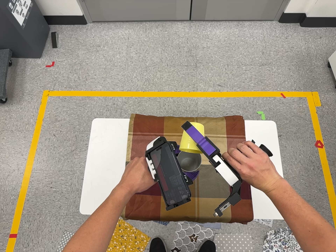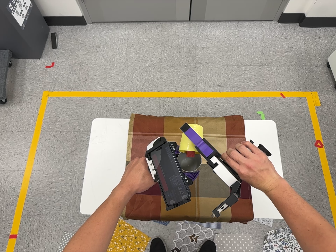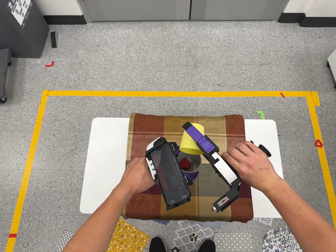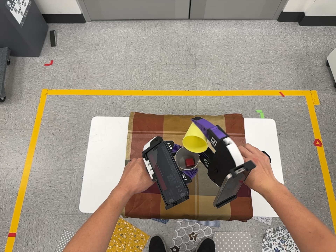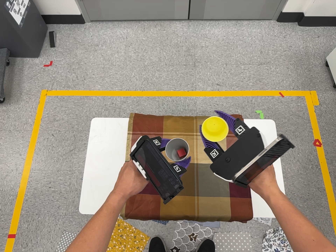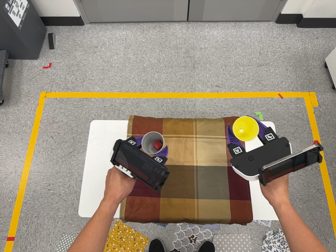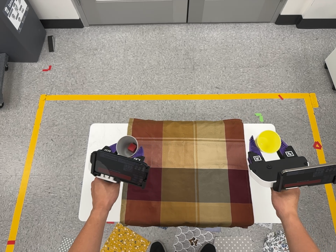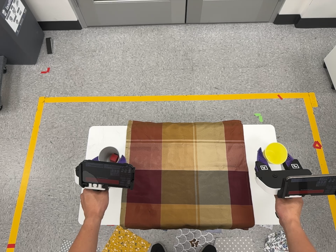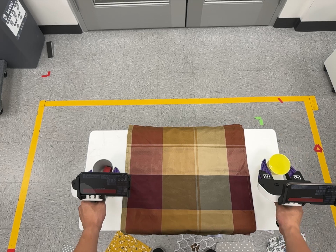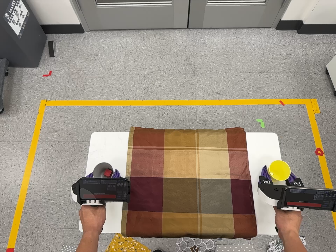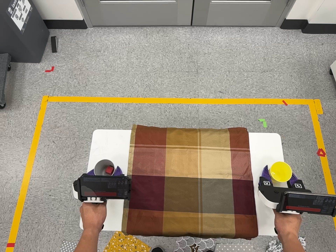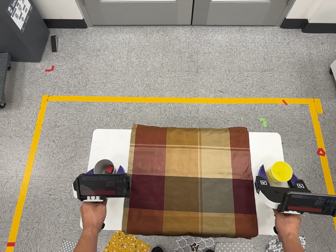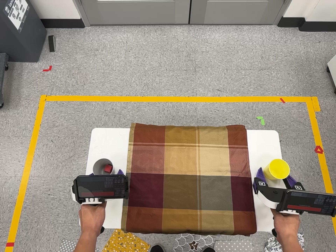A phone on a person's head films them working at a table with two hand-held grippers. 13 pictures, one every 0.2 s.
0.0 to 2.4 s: The camera travels toward the top of its view, about 5 cm, so close, fixed things drift downward.
The film runs forward here.
